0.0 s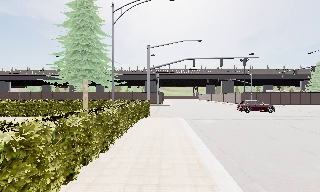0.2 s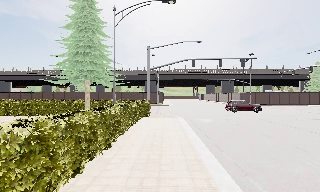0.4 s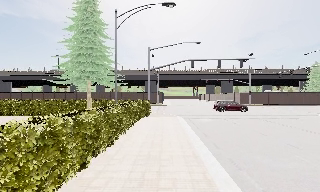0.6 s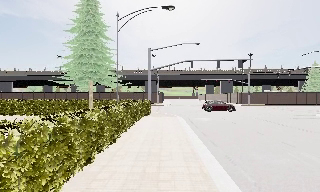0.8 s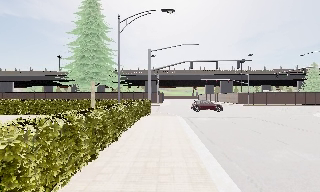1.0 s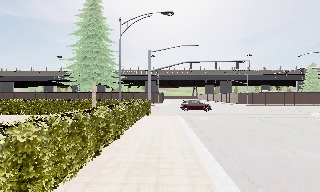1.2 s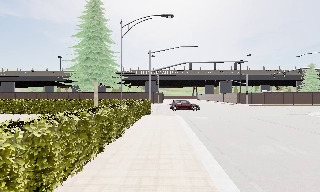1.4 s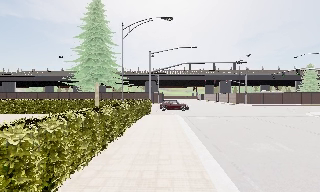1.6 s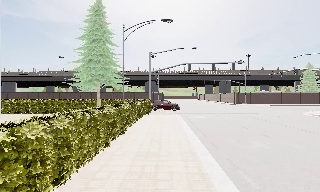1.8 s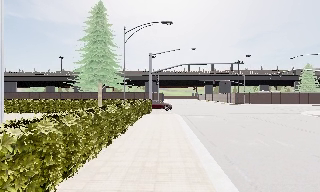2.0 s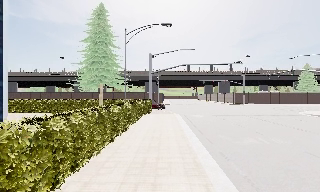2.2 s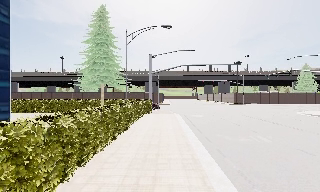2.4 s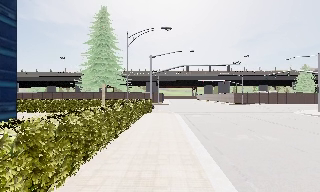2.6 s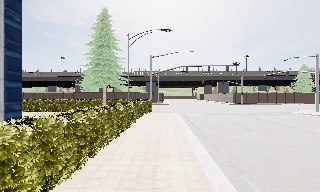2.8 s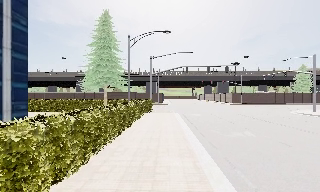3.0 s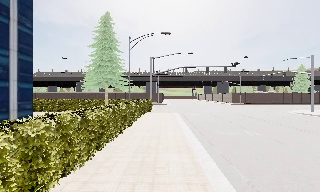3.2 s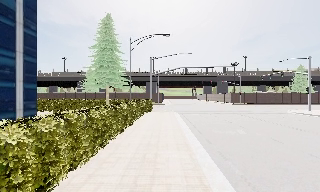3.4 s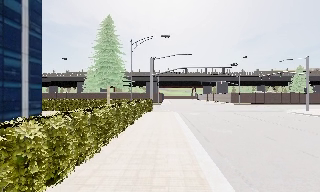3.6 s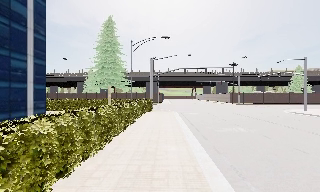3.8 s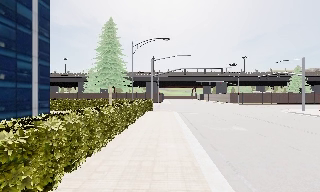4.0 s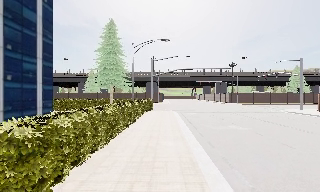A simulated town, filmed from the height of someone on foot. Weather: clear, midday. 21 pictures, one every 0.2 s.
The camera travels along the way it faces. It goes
backward.
0.0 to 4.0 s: The camera travels backward, about 7 m, so what stands in front gets smaller.
The film runs backward here.
